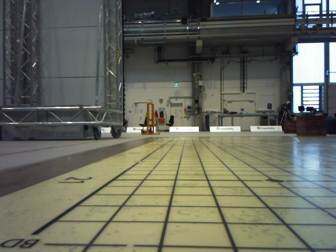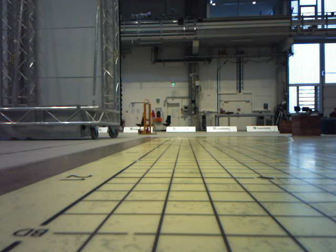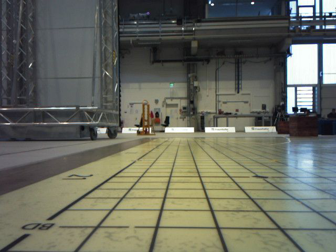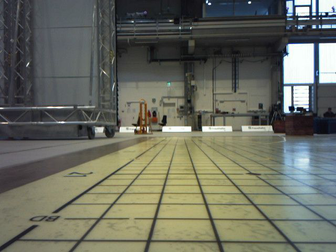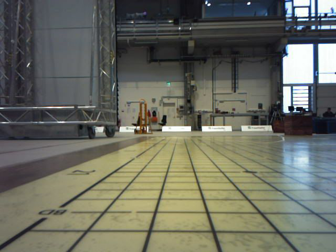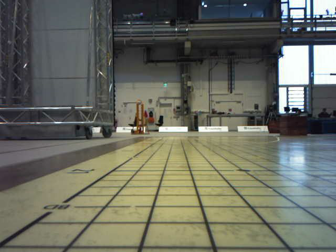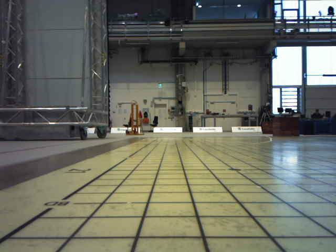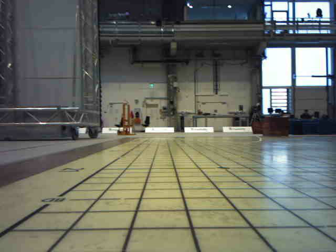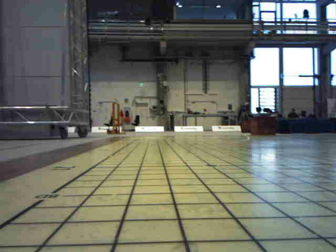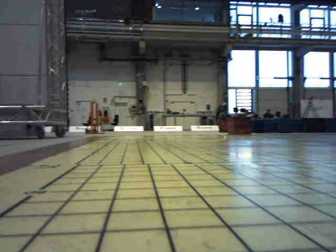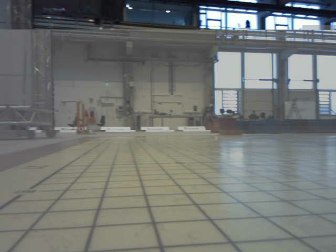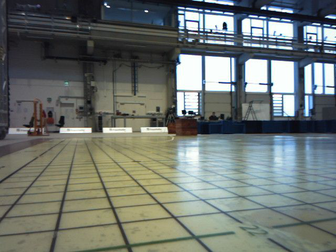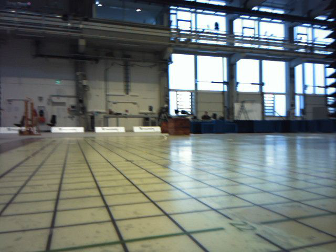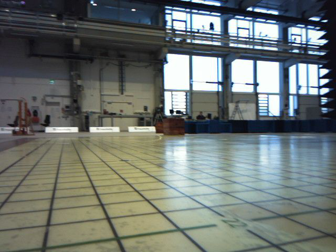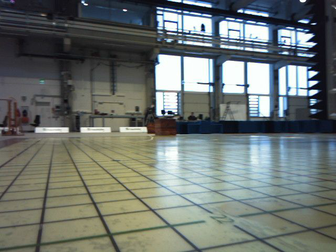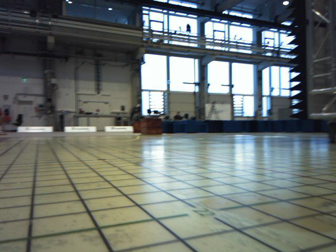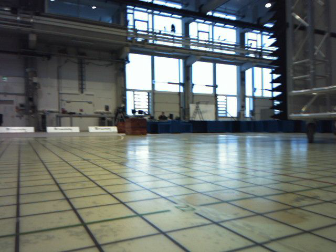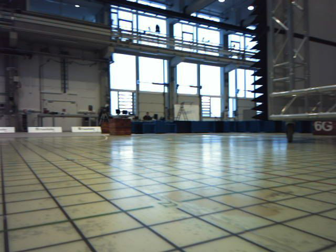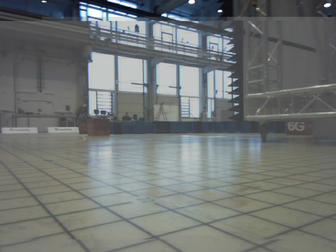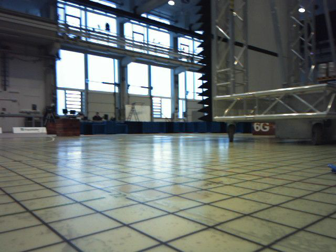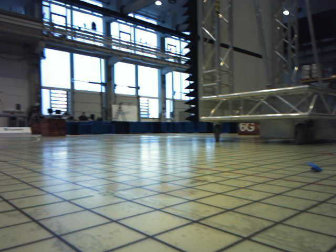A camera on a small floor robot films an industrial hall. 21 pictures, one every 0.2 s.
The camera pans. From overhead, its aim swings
clockwise.
The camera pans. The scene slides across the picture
to the left.
0.0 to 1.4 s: The camera travels backward, about 0.3 m, so what stands in front gets smaller.
1.4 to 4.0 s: The camera pans to its right, which is clockwise from overhead, by about 40 degrees. It travels backward, about 0.5 m.
The film runs backward here.
